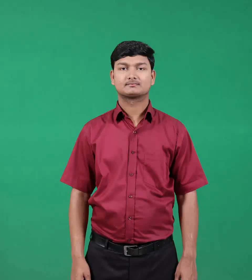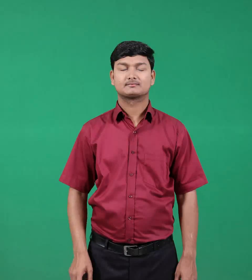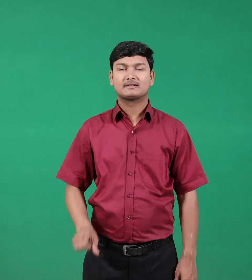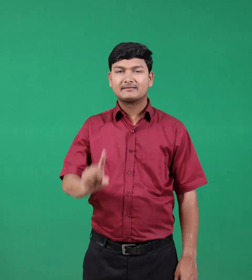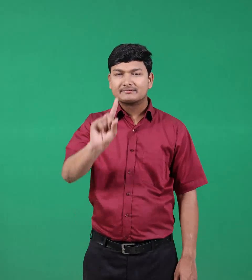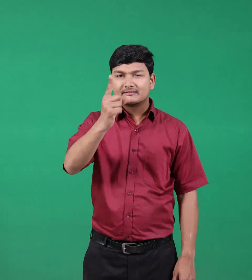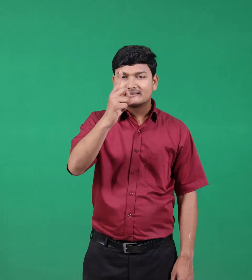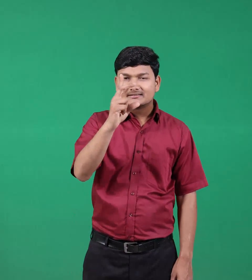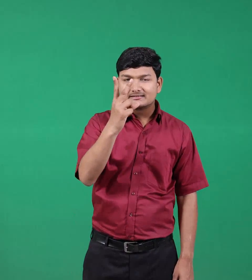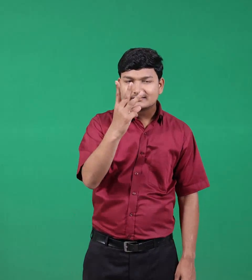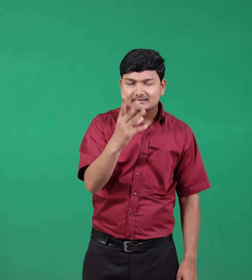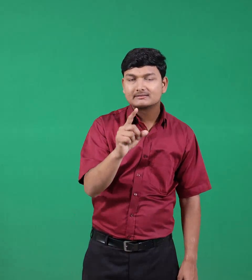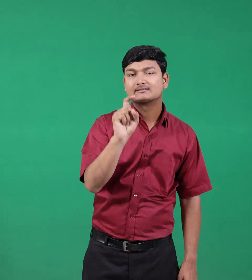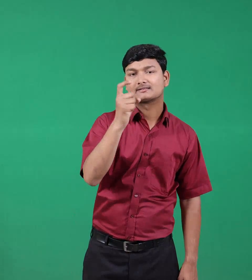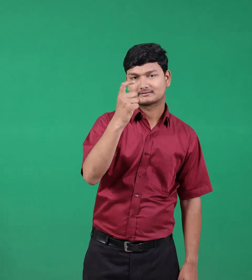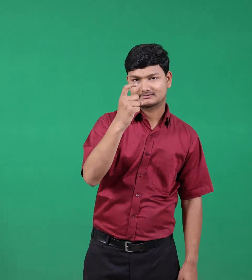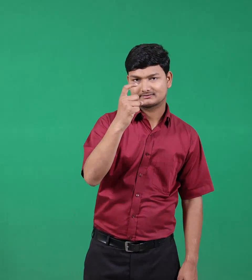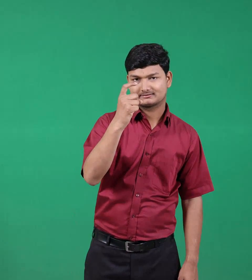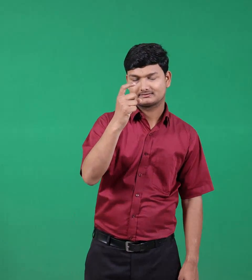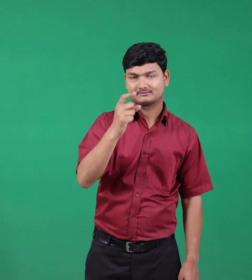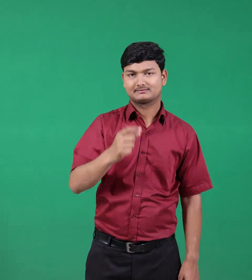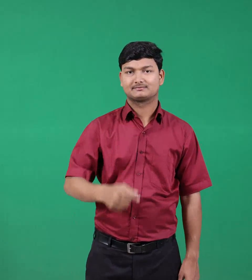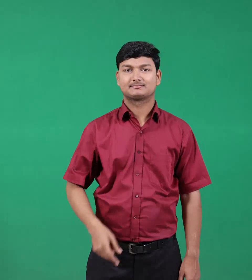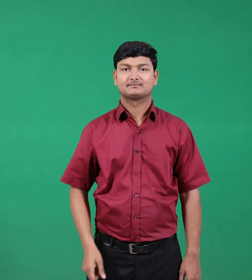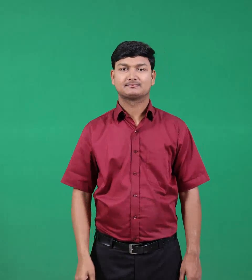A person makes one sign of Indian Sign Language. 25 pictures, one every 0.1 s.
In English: seventh
